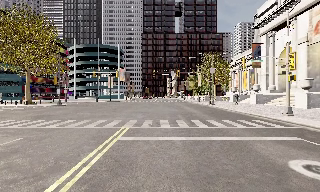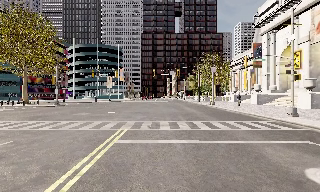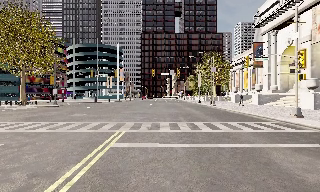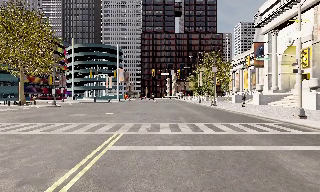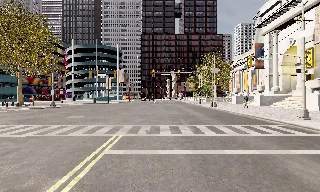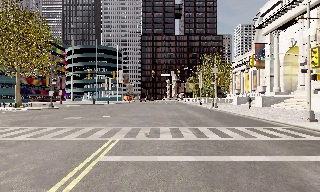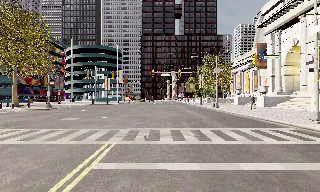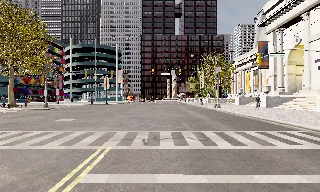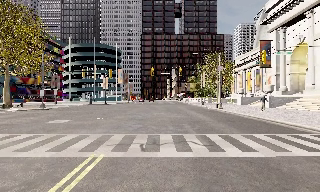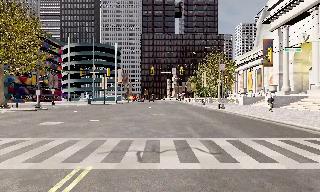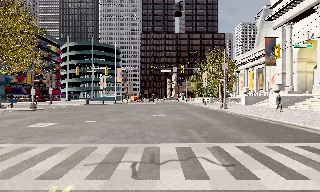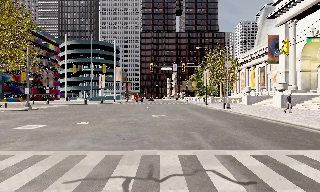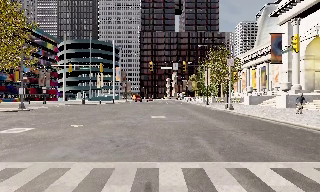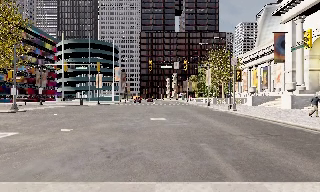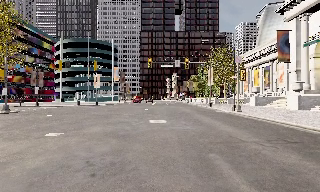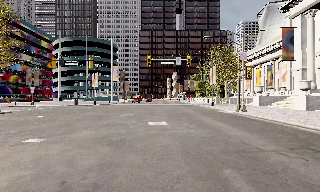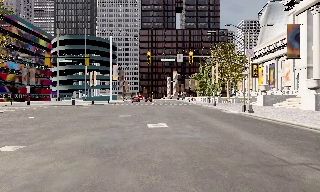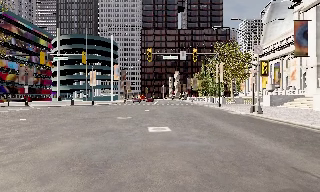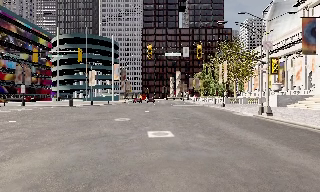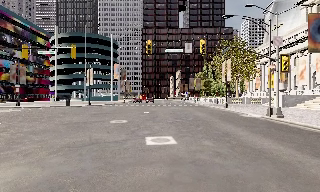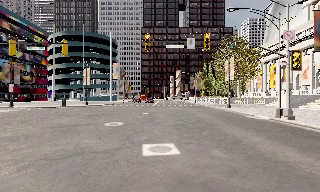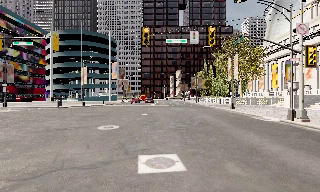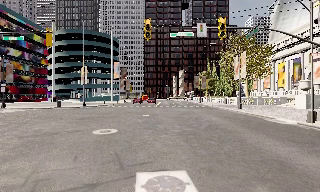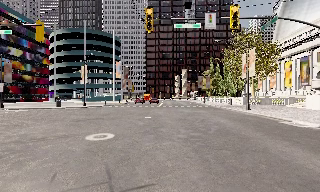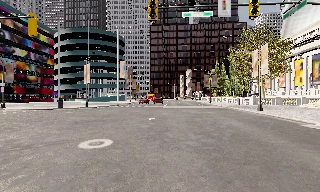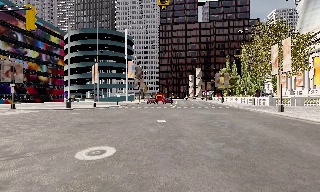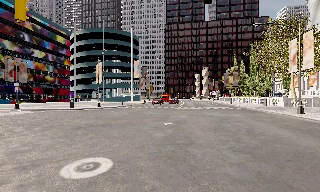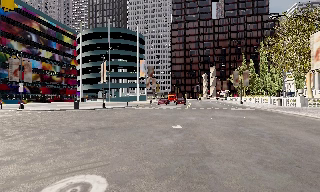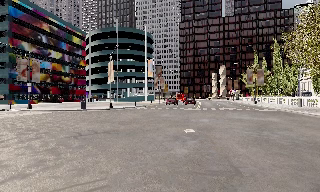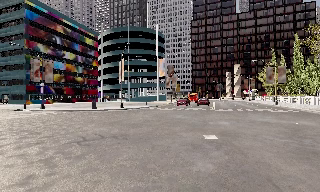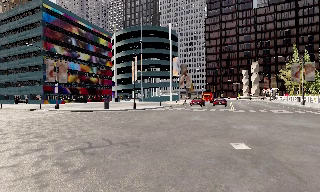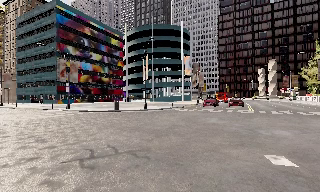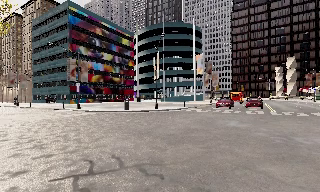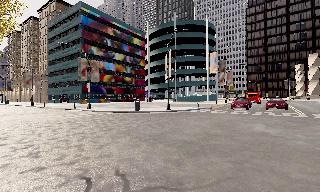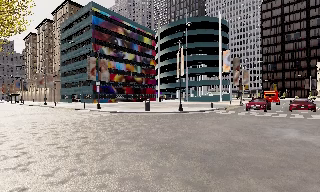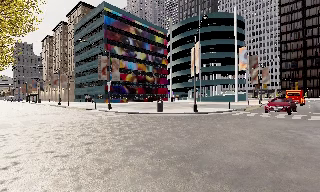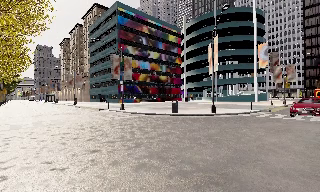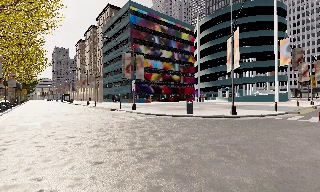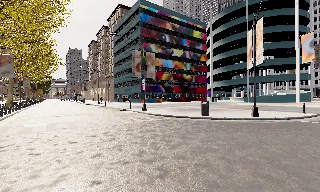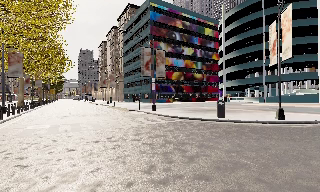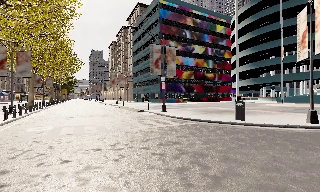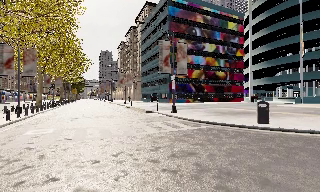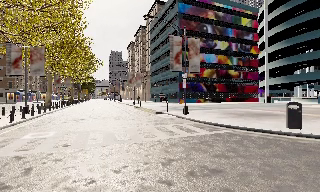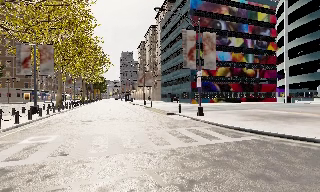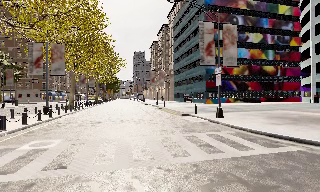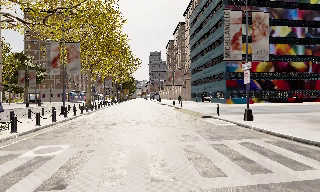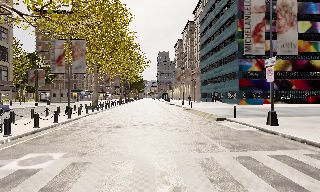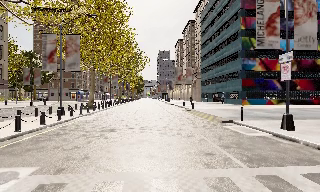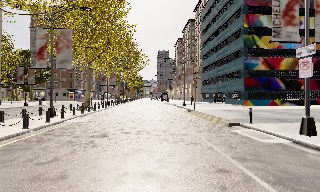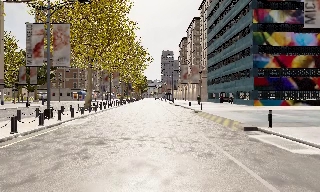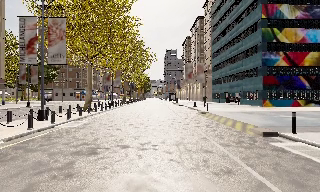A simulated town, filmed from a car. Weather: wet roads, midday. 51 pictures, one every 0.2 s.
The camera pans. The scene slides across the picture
to the right.
The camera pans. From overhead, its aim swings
counterclockwise.
0.0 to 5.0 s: The camera travels forward, about 20 m, so what stands in front looms larger. It gains speed.
5.0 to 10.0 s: The scene slides to the right, as the camera pans about 80 degrees to its left. It travels forward, about 25 m.
The film runs forward here.
